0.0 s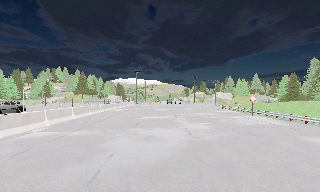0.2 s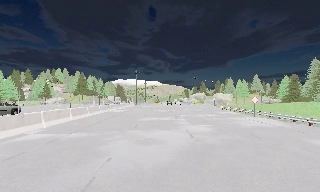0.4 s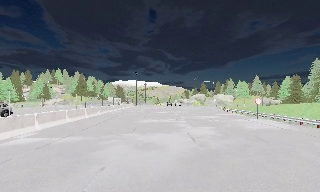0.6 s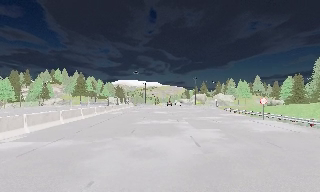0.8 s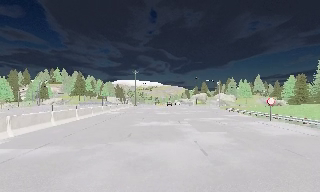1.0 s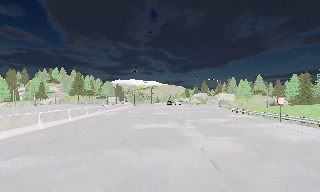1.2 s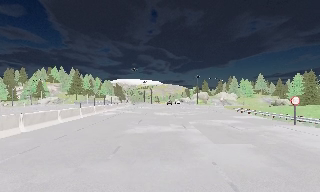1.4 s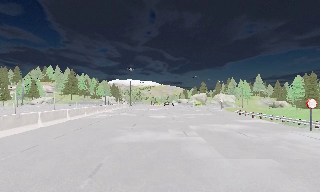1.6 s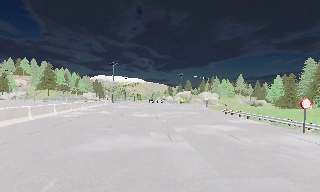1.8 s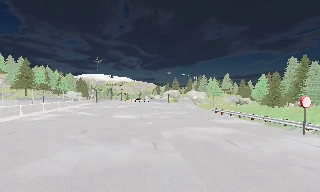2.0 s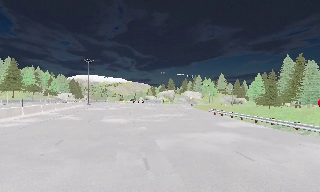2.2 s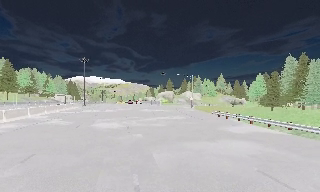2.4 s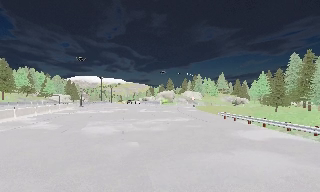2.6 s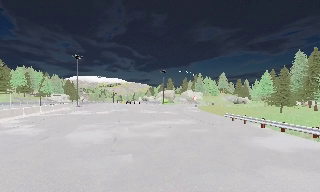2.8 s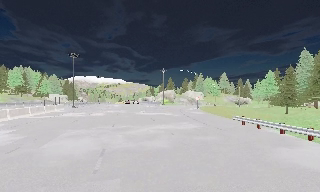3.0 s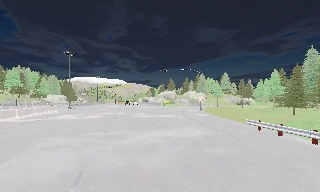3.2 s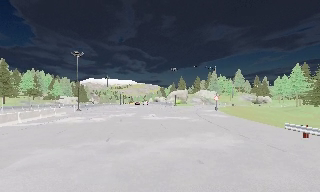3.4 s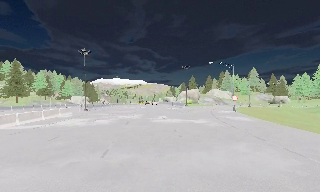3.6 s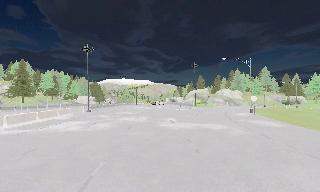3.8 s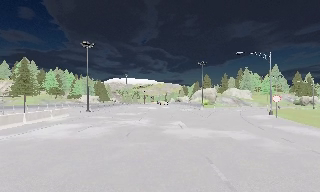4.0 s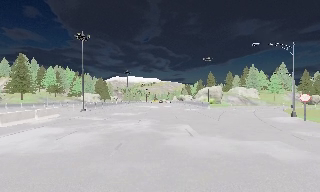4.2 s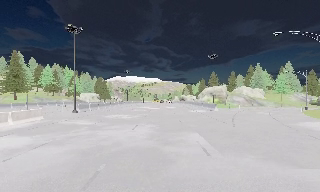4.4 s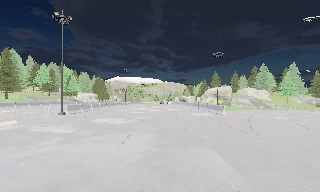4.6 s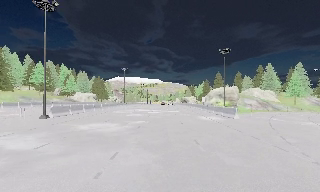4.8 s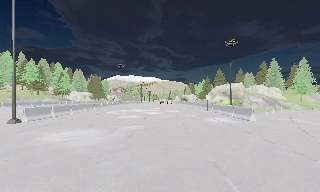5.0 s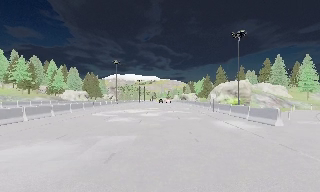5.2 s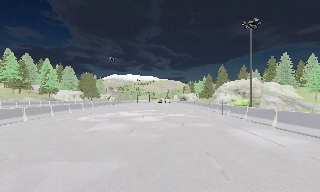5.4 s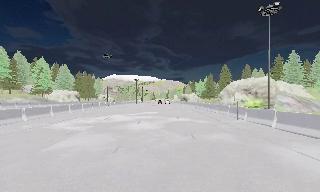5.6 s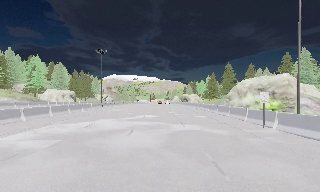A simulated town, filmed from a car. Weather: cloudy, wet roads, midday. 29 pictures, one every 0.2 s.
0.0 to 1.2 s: The camera travels forward, about 6 m, so what stands in front looms larger. It gains speed.
1.2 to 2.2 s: The scene slides to the left, as the camera pans about 15 degrees to its right. It travels forward, about 8 m, so what stands in front looms larger.
2.2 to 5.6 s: The camera pans to its left, which is counterclockwise from overhead, by about 10 degrees. It travels forward, about 45 m, so what stands in front looms larger. It gains speed.
The film runs forward here.
